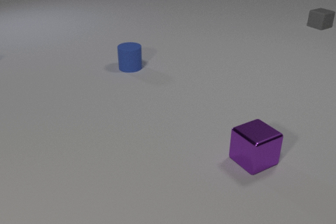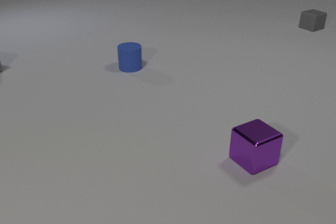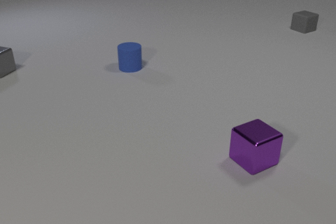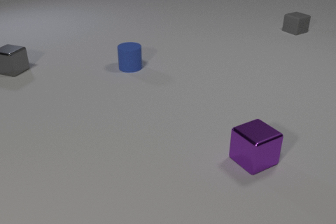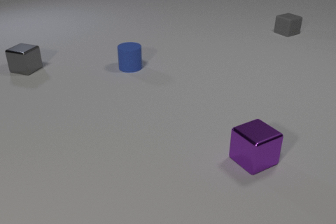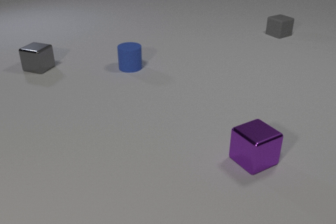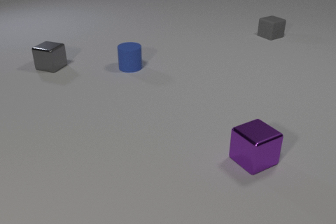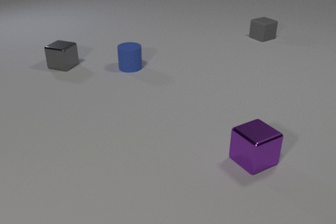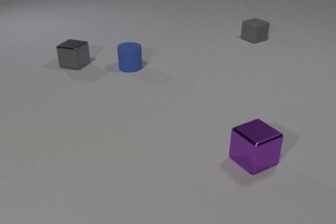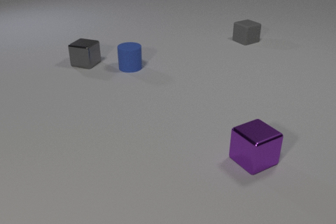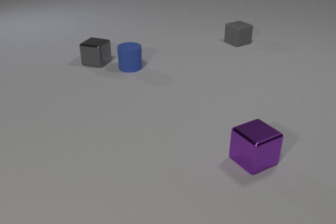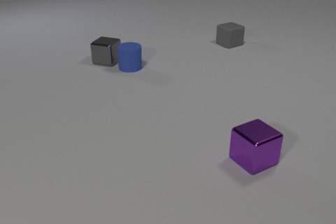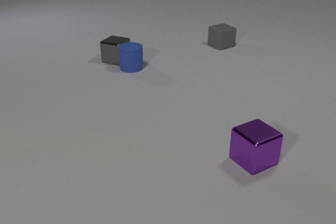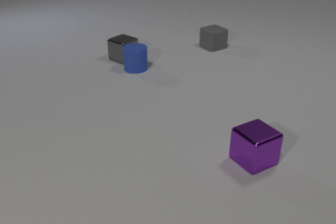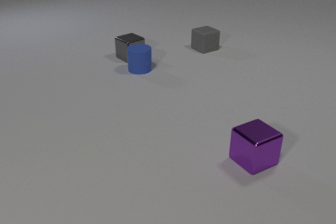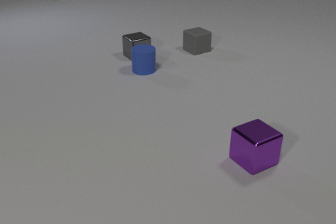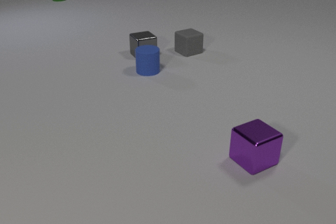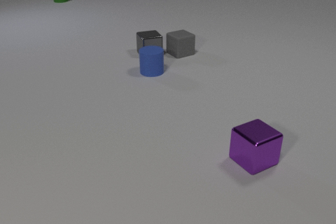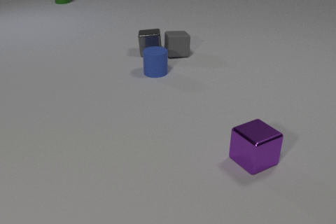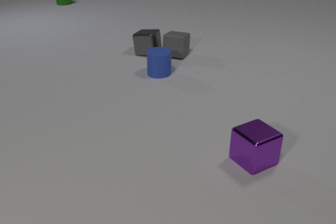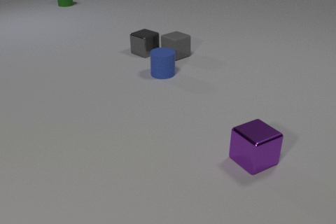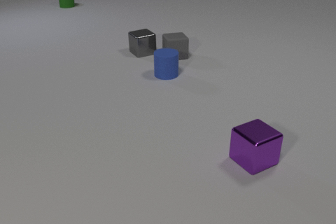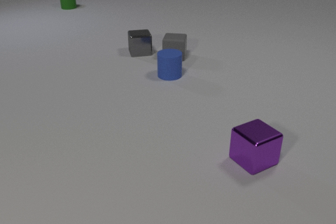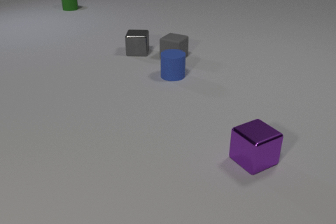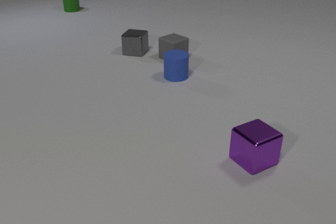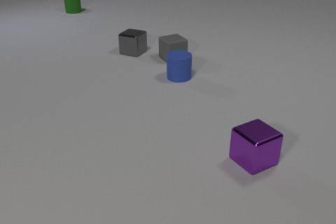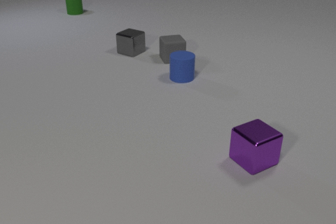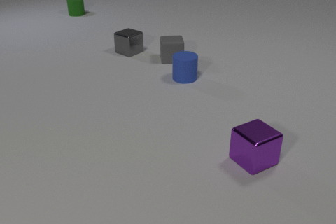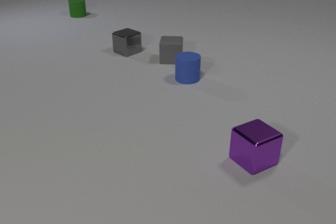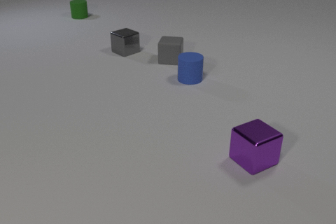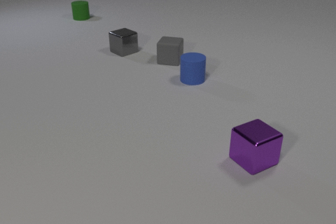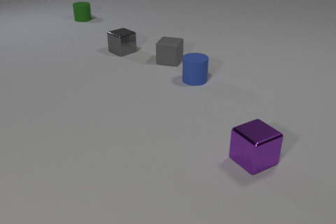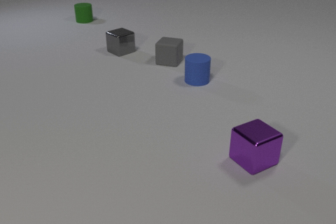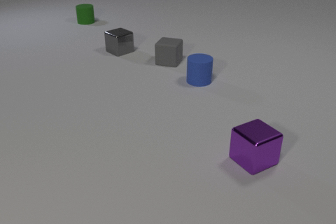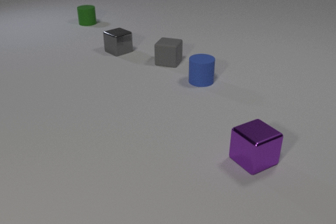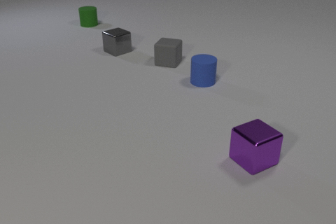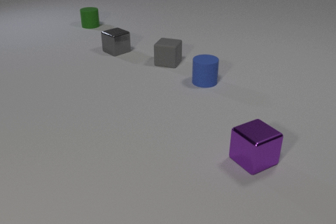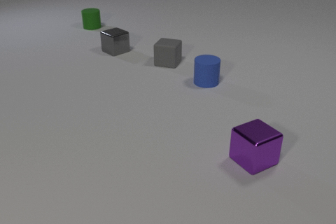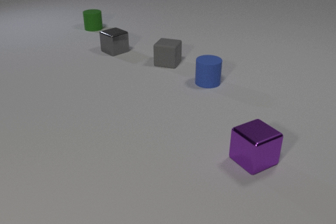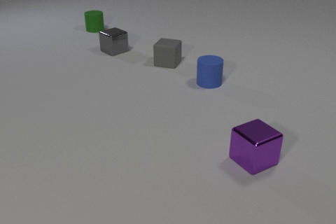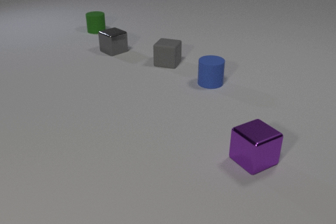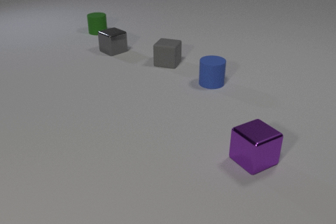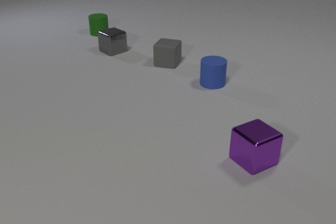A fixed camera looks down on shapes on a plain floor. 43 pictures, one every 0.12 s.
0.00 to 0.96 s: The gray metal cube comes in at the left edge, slides to the right. The gray rubber cube slides to the left and toward the camera.
0.96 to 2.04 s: The gray metal cube slides to the right, spins clockwise seen from above by about 45 degrees, its near face sliding to the left. The gray rubber cube slides to the left and toward the camera. The blue rubber cylinder slides to the right and toward the camera. The green rubber cylinder comes in at the top edge, slides toward the camera. The gray metal cube and the blue rubber cylinder collide.
2.04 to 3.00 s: The gray metal cube slides to the left, spins clockwise seen from above by about 135 degrees, its near face sliding to the left. The gray rubber cube slides toward the camera and to the left, spins so that its near face slides to the left, clockwise seen from above. The blue rubber cylinder slides to the right and toward the camera. The green rubber cylinder slides toward the camera. The gray metal cube and the gray rubber cube collide.
3.00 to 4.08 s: The gray metal cube slides to the left, spins so that its near face slides to the left, clockwise seen from above. The gray rubber cube slides toward the camera, spins so that its near face slides to the left, clockwise seen from above. The blue rubber cylinder slides to the right. The green rubber cylinder slides toward the camera.
4.08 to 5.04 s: The gray metal cube slides to the left. The blue rubber cylinder slides to the right. The green rubber cylinder slides toward the camera.
What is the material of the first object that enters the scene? metal.
What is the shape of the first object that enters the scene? cube.
Are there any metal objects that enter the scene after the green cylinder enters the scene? no.
